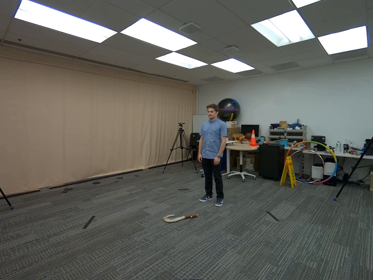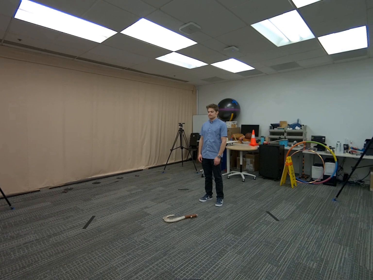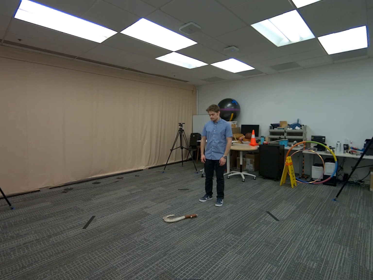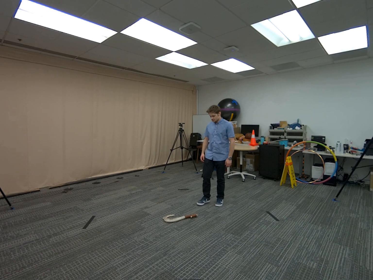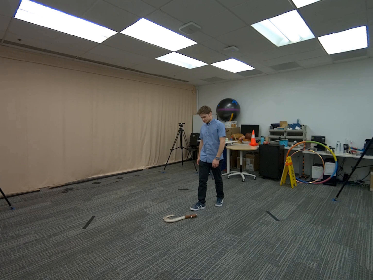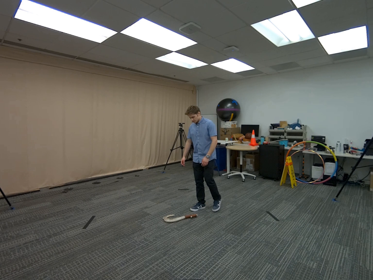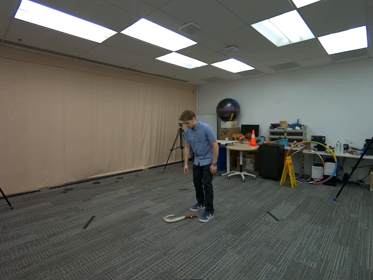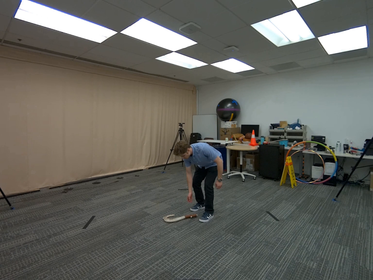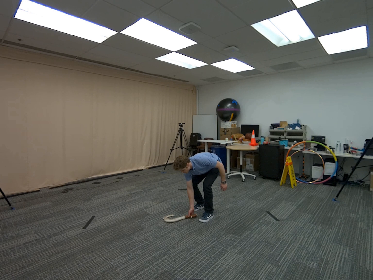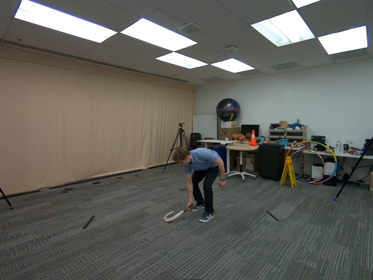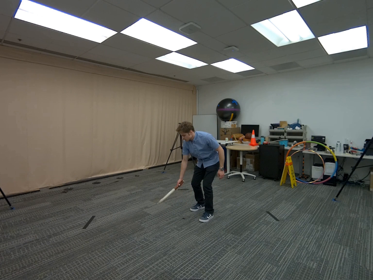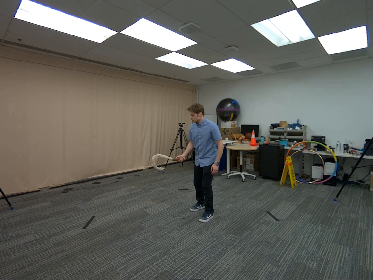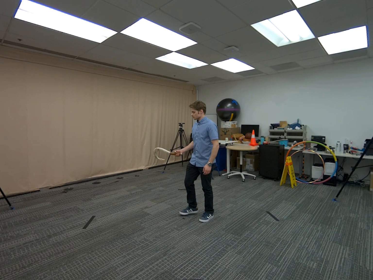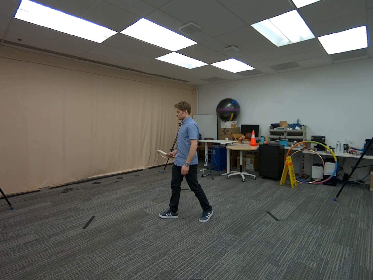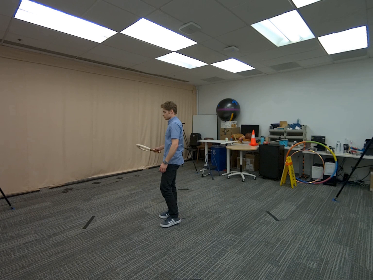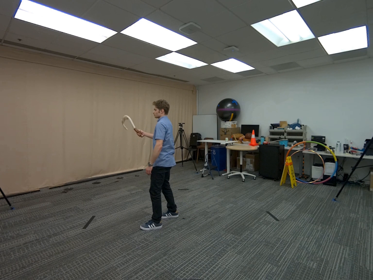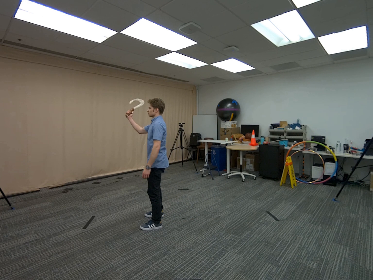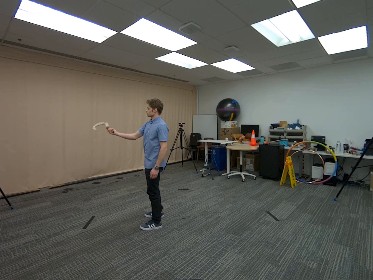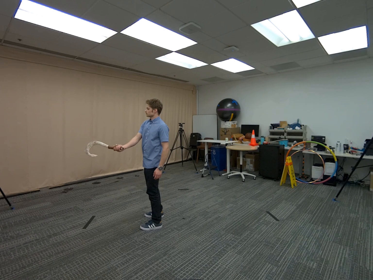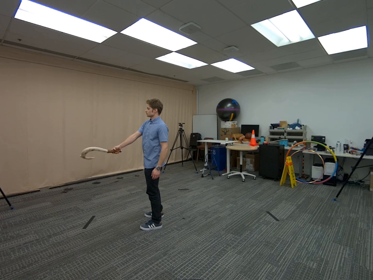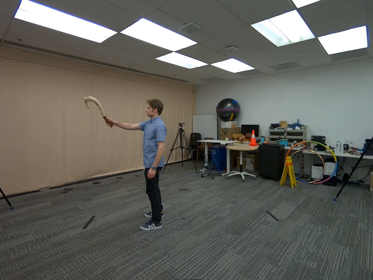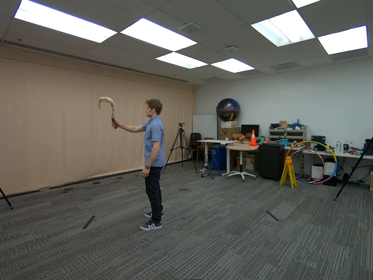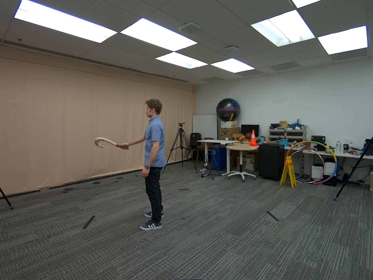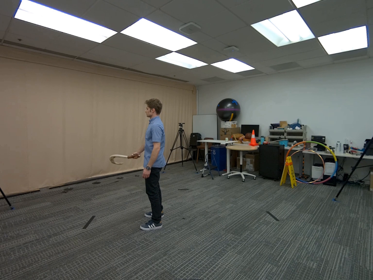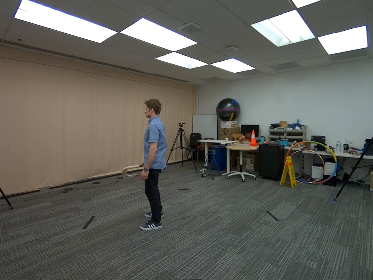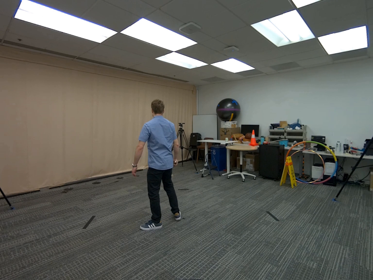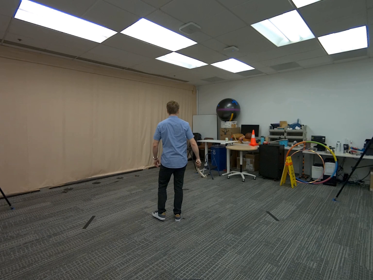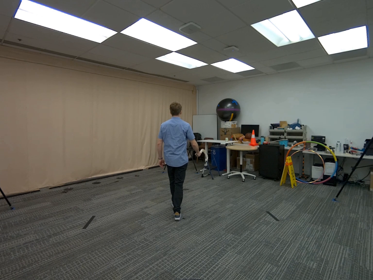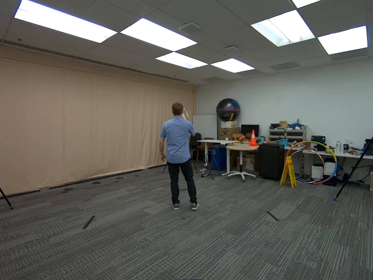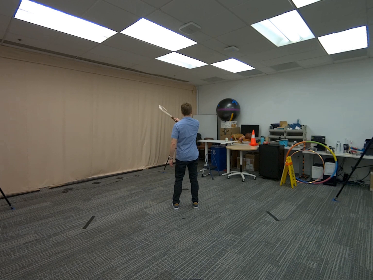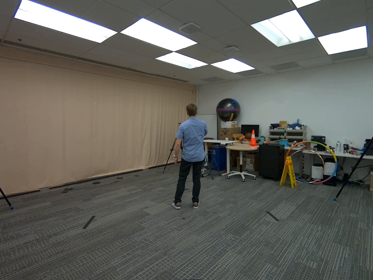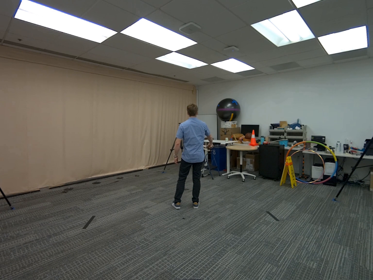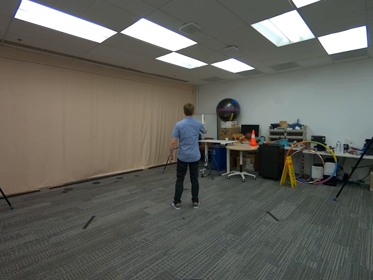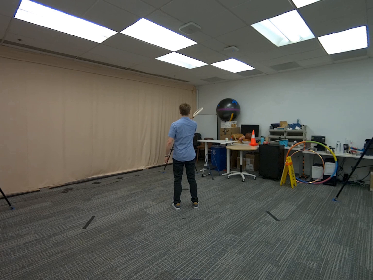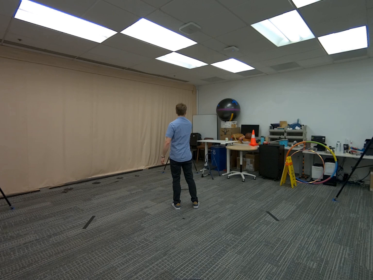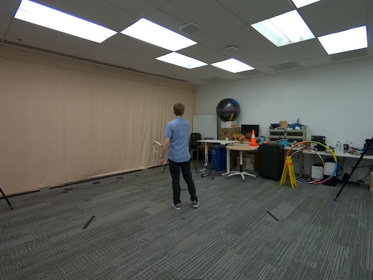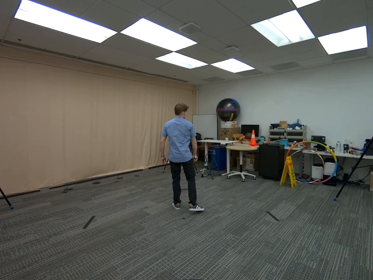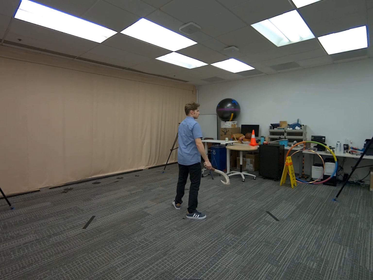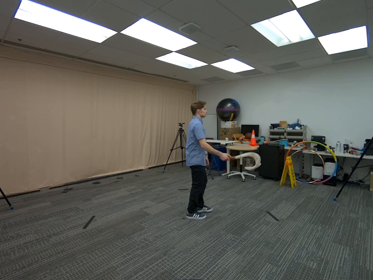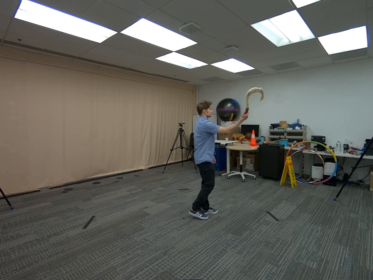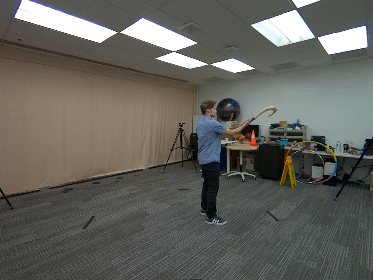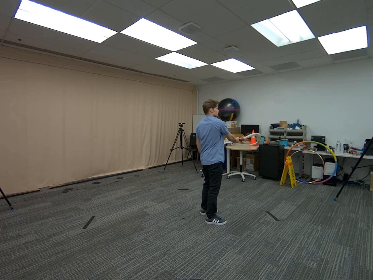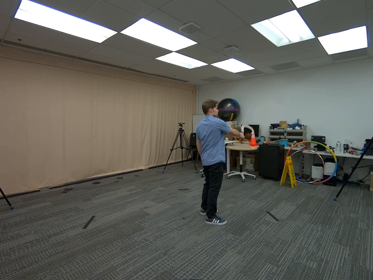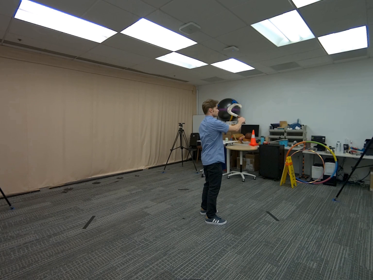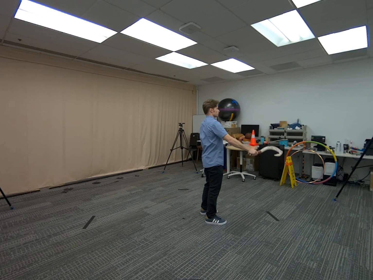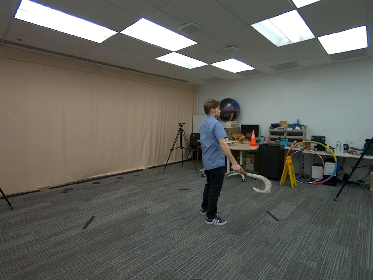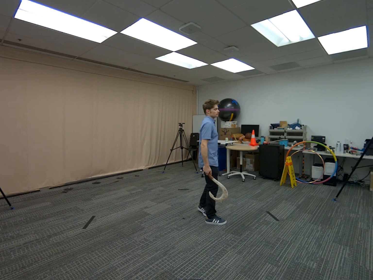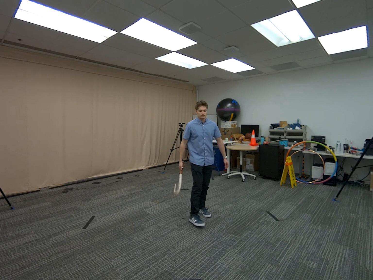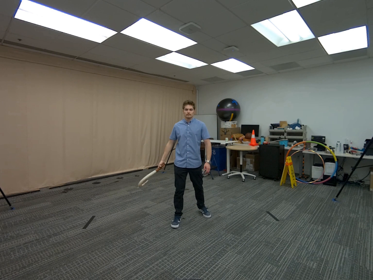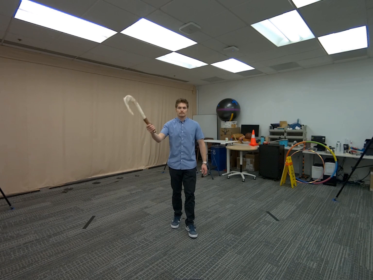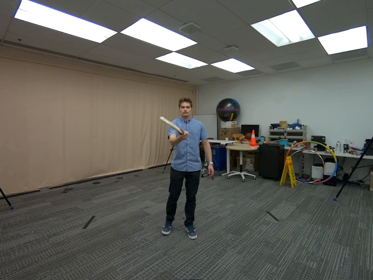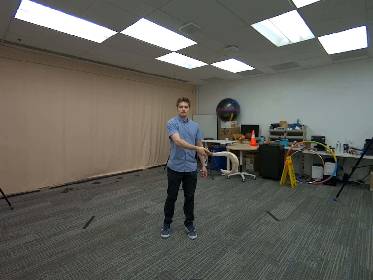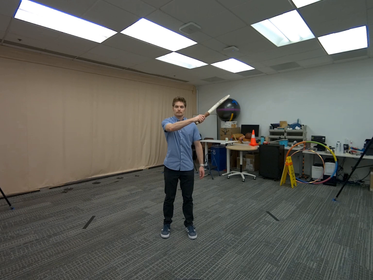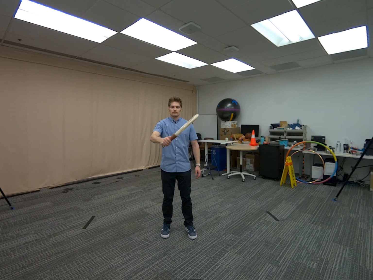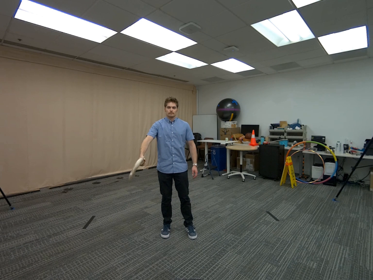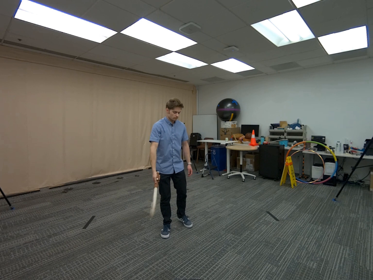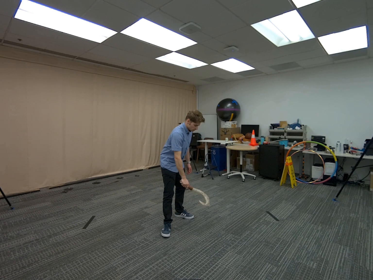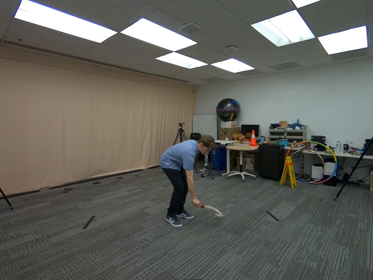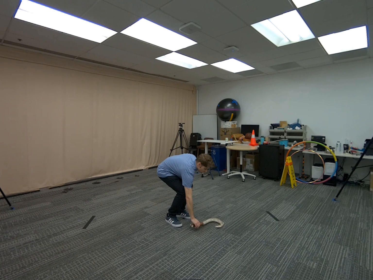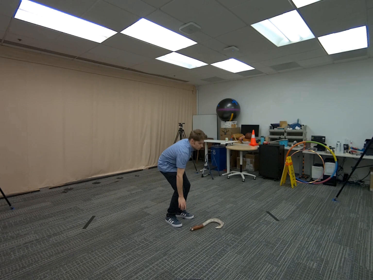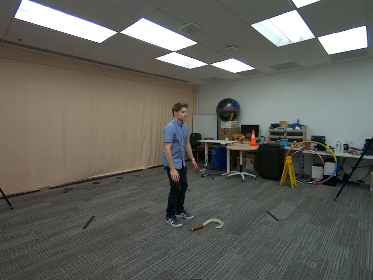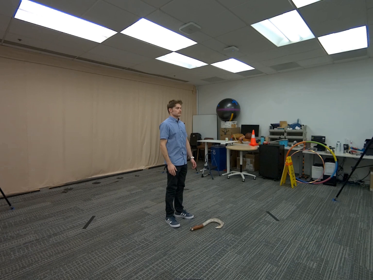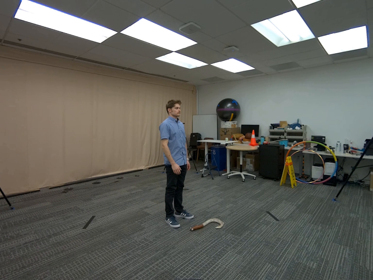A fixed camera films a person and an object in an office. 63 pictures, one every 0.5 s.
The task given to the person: Walk over to the Big Fish Hook on the ground and use your right hand to pick up the Big Fish hook and proceed to create invisible X's as you turn so that all camera views can see the hook.
